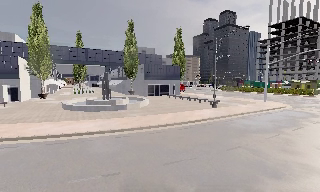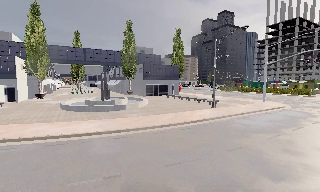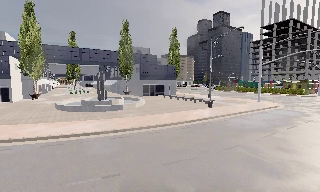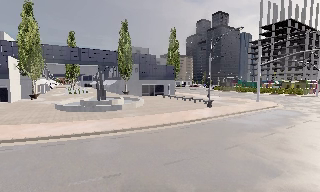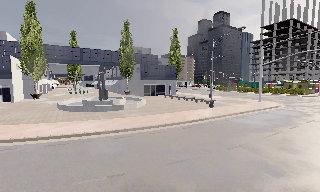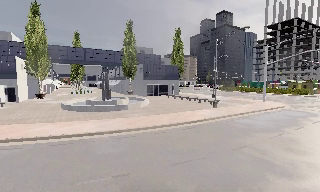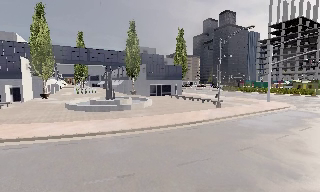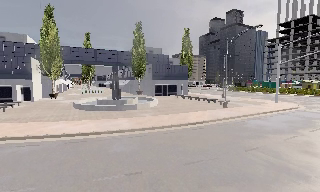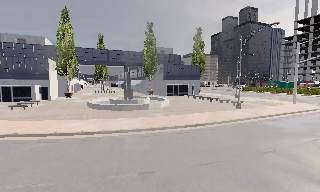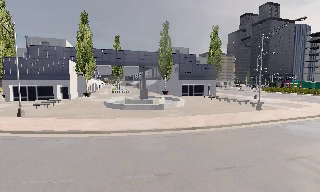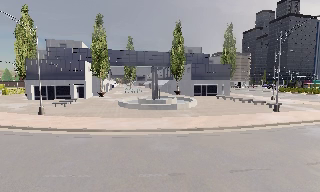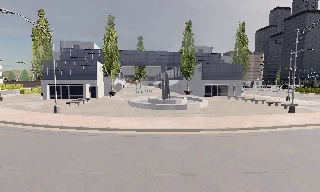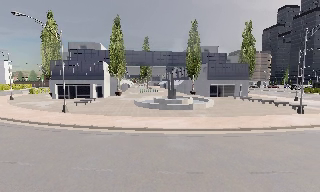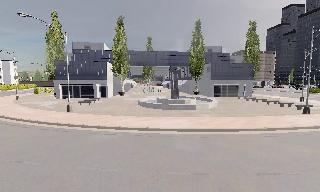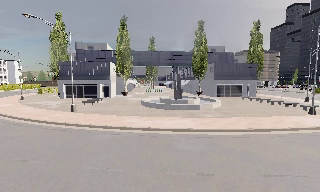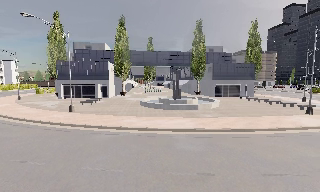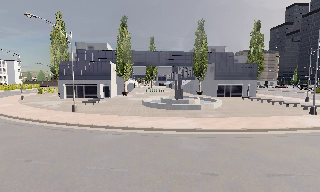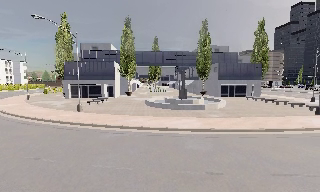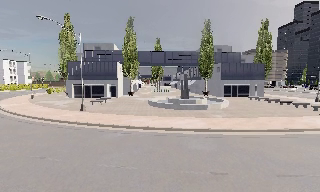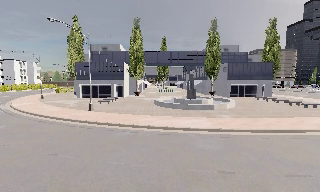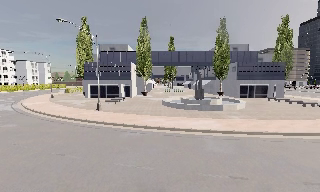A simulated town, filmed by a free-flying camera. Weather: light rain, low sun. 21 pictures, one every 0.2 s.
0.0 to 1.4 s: The camera travels to its left, about 0.5 m, so close, fixed things drift to the right.
1.4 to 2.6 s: The camera swings to its left by about 20 degrees, and the scene slides to the right.
2.6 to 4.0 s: The camera travels to its left, about 0.5 m, so close, fixed things drift to the right.
The film runs backward here.
